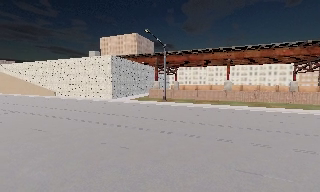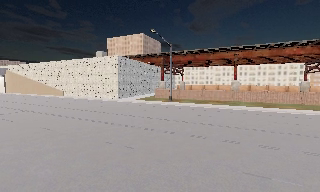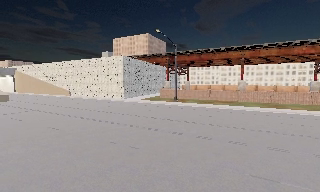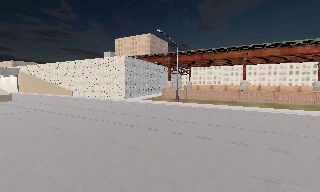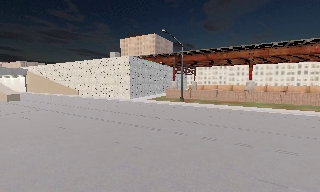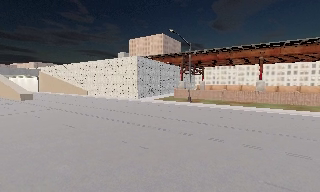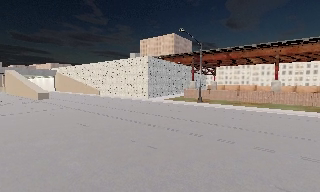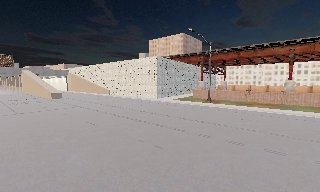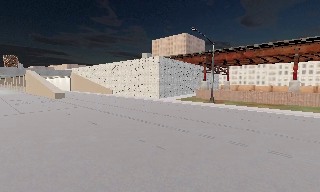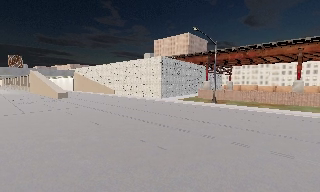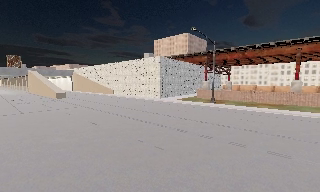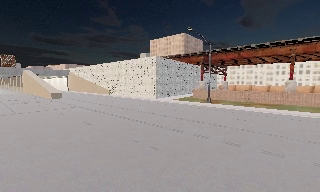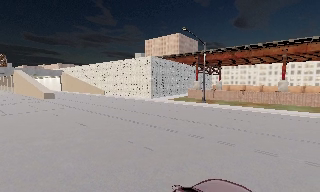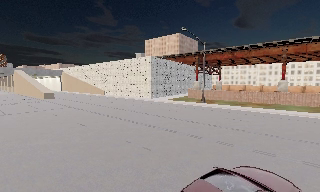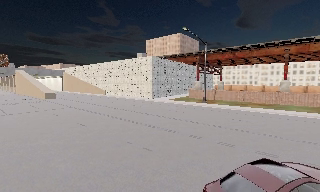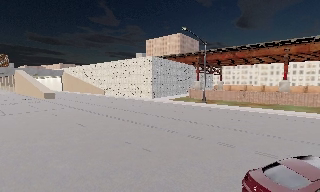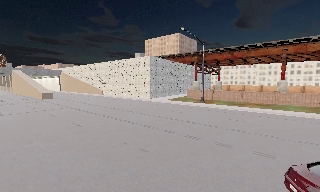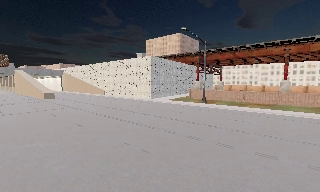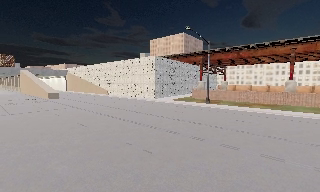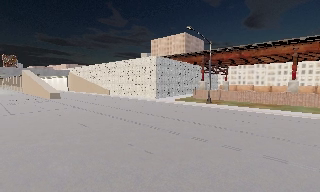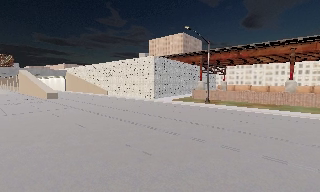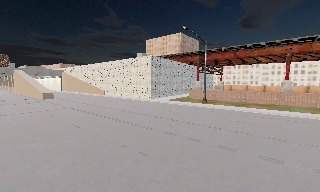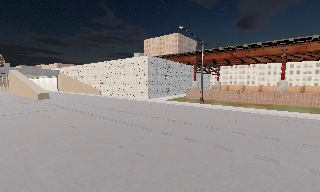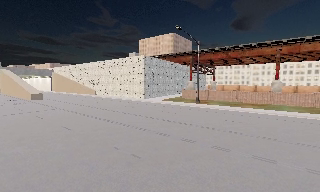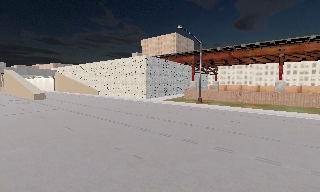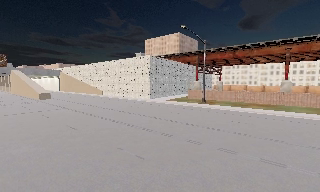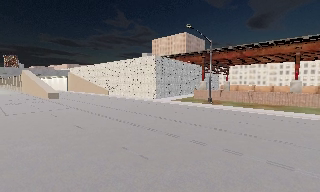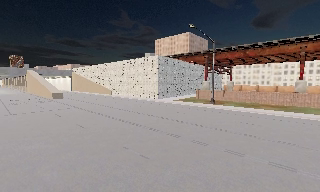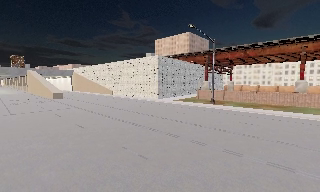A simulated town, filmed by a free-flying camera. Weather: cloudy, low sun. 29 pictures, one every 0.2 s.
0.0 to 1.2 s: The camera pans to its left, which is counterclockwise from overhead, by about 15 degrees.
1.2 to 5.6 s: The camera travels forward and to its right, about 1.5 m, so what stands in front looms larger.
The film runs forward here.
